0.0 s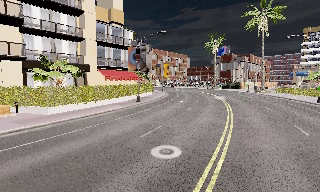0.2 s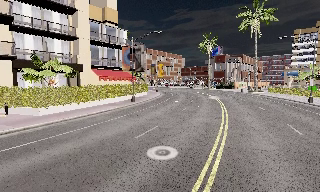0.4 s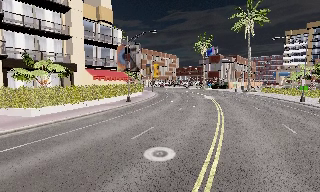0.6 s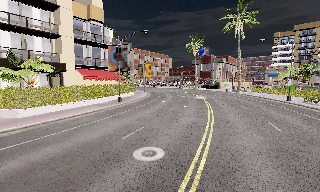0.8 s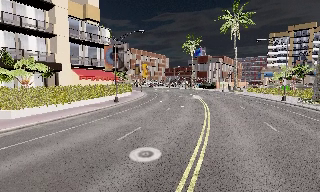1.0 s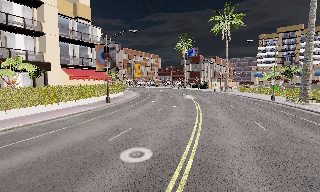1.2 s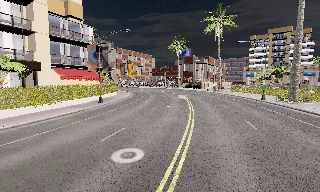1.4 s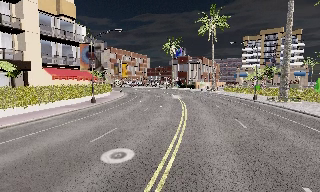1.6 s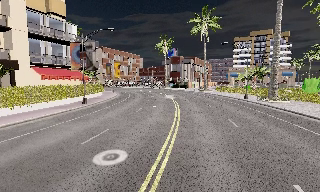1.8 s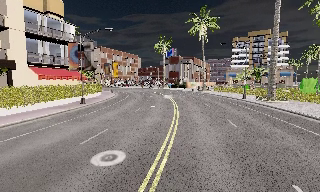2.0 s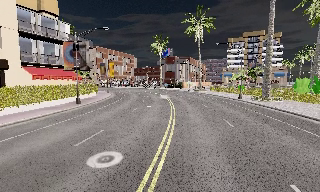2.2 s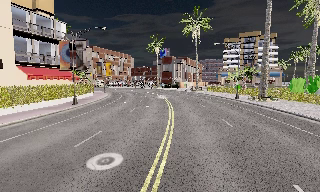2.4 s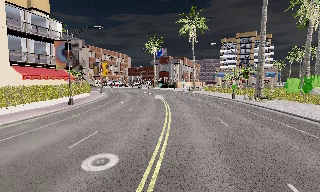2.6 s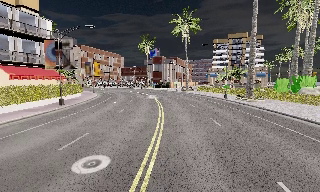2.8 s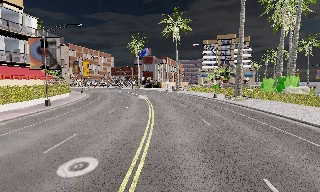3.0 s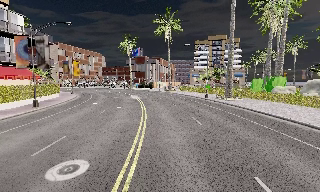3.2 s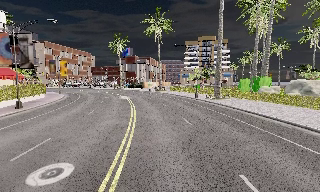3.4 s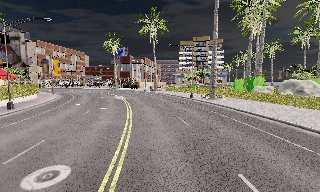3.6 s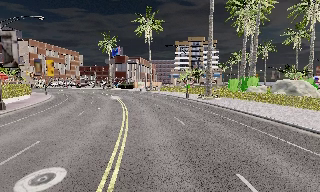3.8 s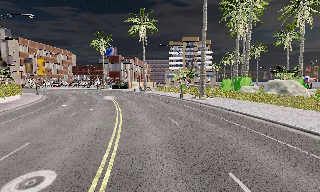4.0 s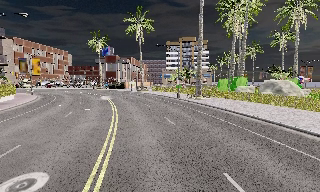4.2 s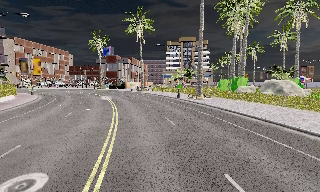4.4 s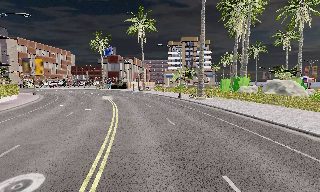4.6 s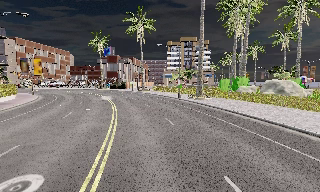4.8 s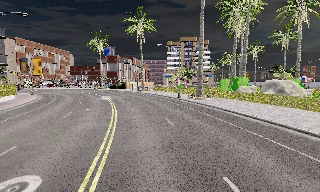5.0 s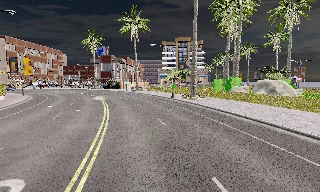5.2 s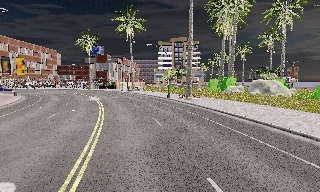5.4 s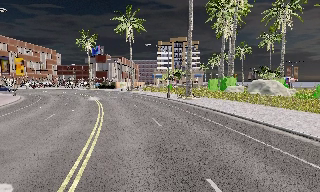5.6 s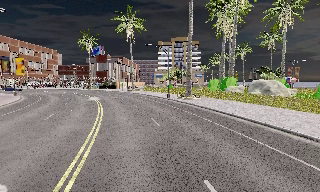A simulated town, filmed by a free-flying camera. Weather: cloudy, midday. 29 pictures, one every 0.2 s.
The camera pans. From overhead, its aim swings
clockwise.
The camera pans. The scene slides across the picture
to the left.
0.0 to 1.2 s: The camera pans to its right, which is clockwise from overhead, by about 10 degrees.
1.2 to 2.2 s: The camera shifts only a little, or ends up much as it began.
2.2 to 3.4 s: The scene slides to the left, as the camera pans about 15 degrees to its right.
3.4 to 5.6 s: The camera travels forward, about 0.5 m, so what stands in front looms larger.
The film runs forward here.
